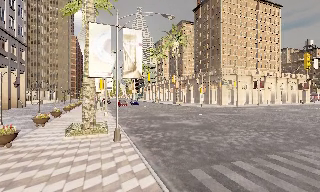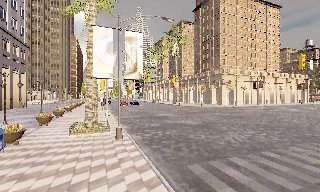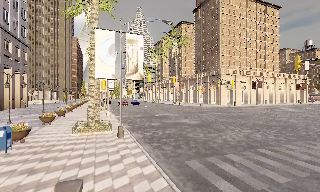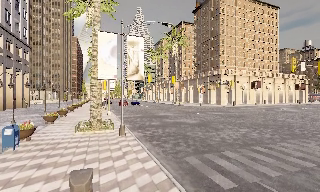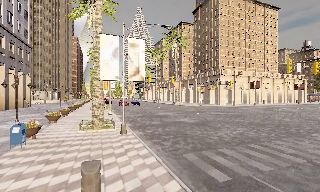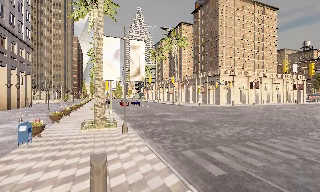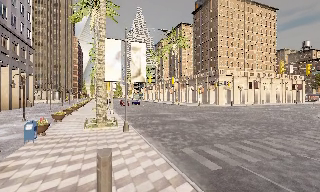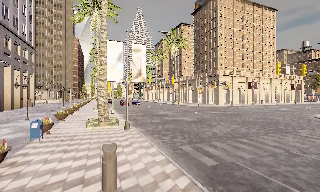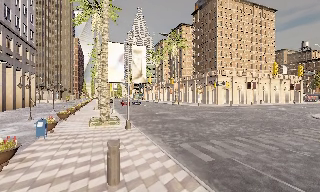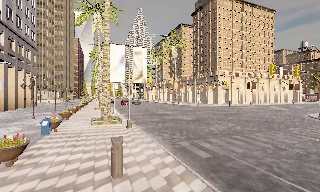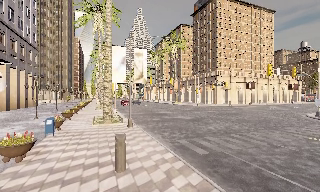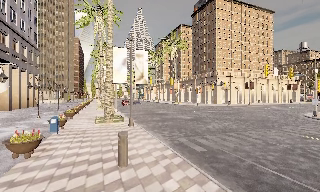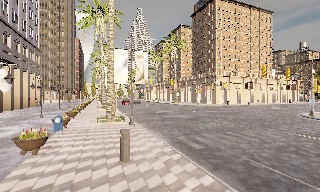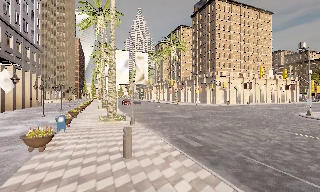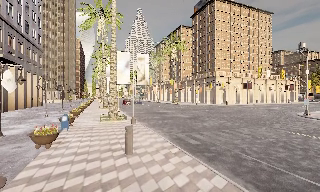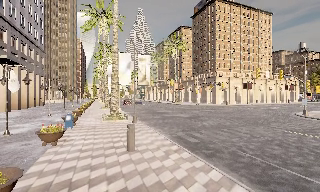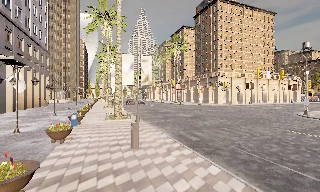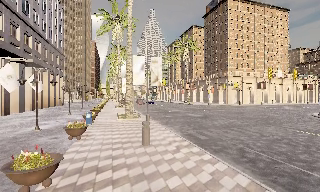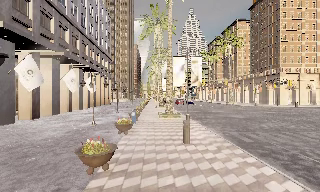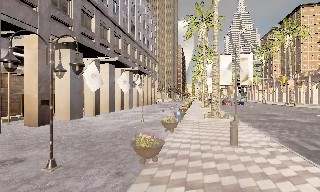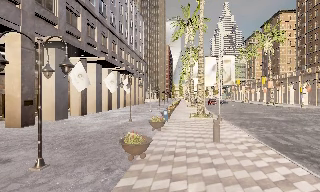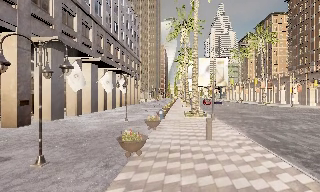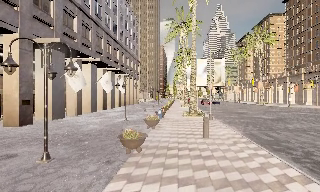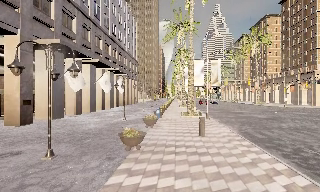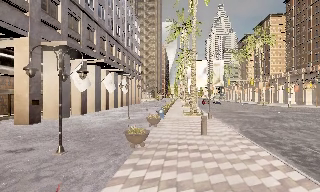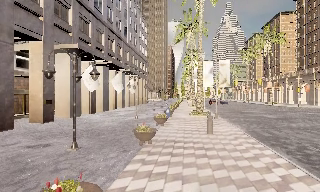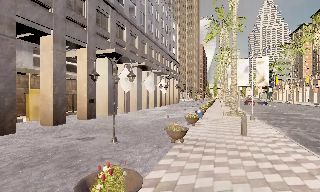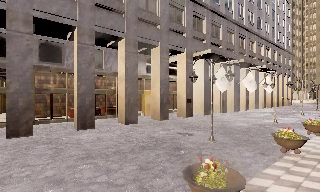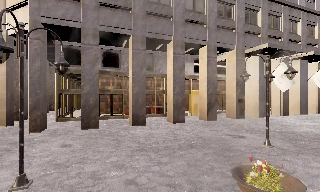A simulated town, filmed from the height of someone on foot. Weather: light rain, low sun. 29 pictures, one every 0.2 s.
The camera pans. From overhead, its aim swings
counterclockwise.
The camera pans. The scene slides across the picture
to the right.
0.0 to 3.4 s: The camera travels backward, about 7 m, so what stands in front gets smaller.
3.4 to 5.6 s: The scene slides to the right, as the camera pans about 85 degrees to its left. It travels backward, about 4 m.
The film runs backward here.
